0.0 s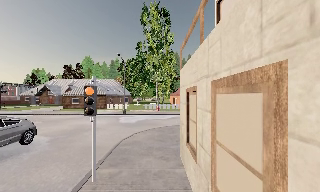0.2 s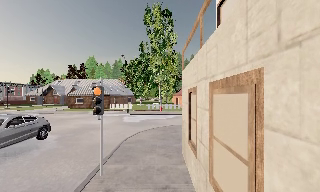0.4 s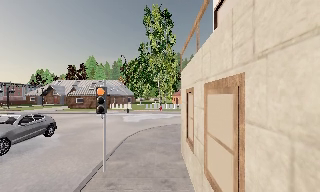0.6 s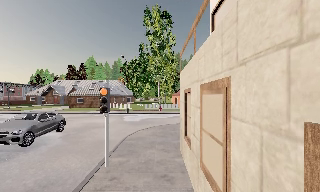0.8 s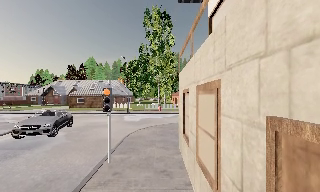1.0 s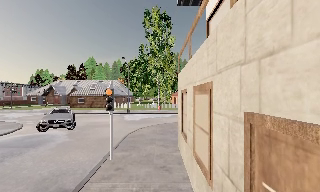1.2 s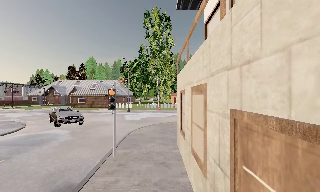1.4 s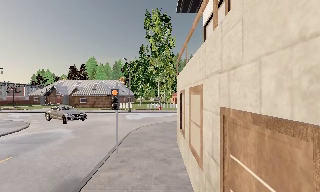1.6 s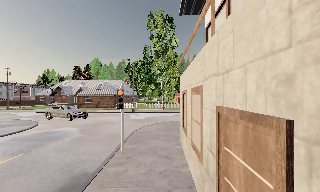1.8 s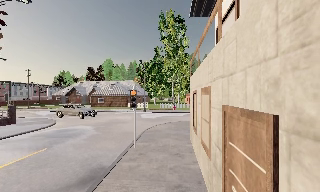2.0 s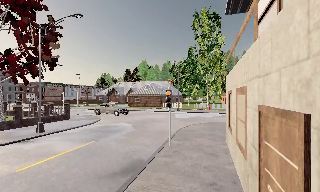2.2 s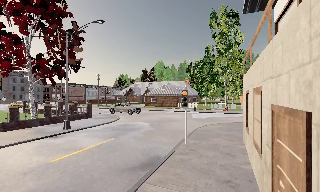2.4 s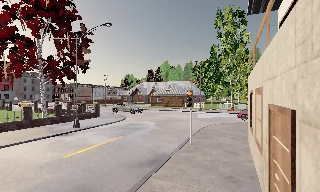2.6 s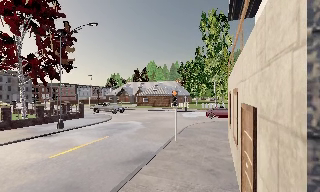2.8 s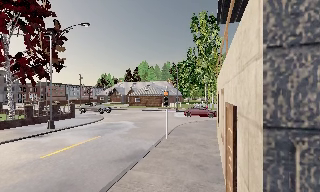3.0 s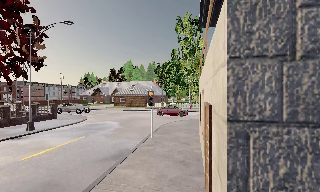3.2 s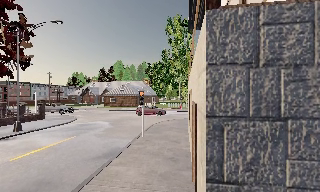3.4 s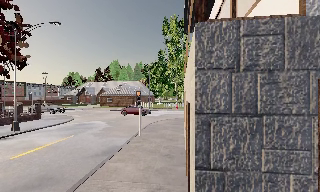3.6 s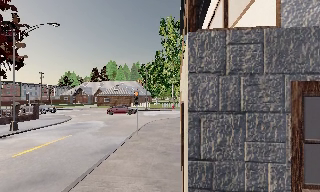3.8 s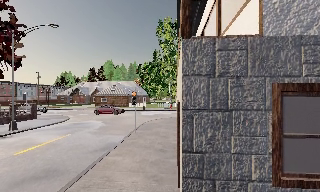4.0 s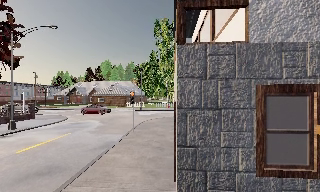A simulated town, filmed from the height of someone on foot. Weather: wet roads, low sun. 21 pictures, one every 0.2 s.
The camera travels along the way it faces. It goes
backward.
0.0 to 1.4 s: The camera travels backward, about 2 m, so what stands in front gets smaller.
1.4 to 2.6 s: The scene slides to the right, as the camera pans about 20 degrees to its left. It travels backward, about 2 m, so what stands in front gets smaller.
2.6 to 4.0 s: The scene slides to the left, as the camera pans about 15 degrees to its right. It travels backward, about 2 m, so what stands in front gets smaller.
The film runs backward here.
